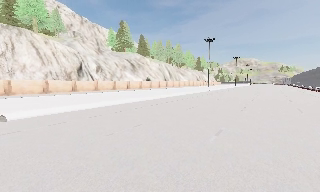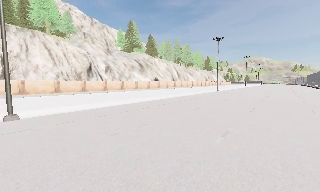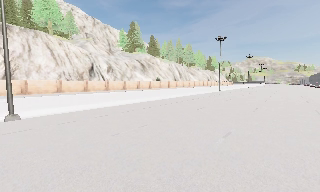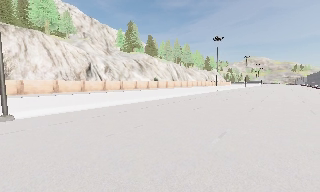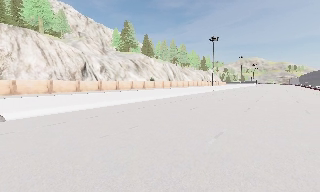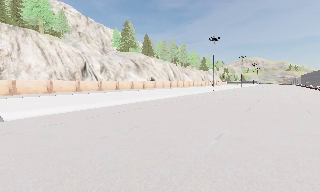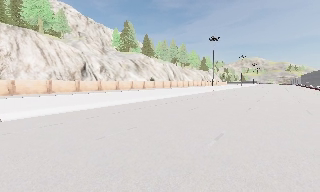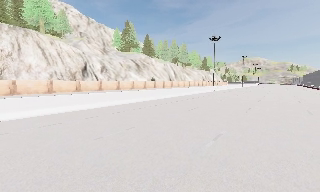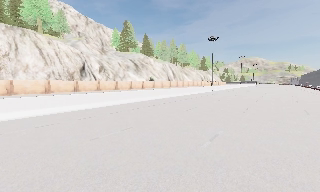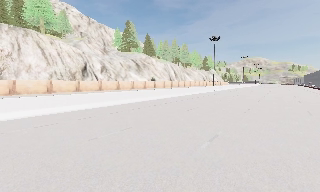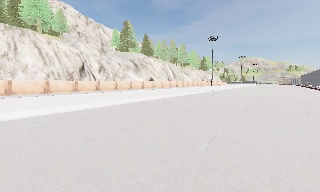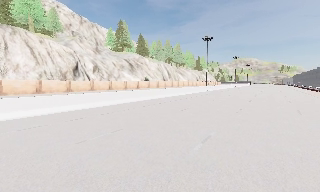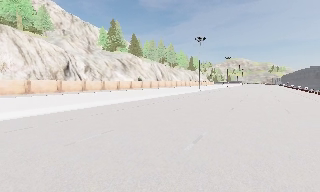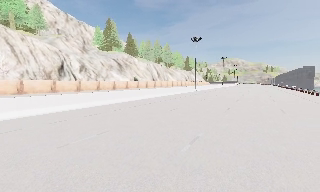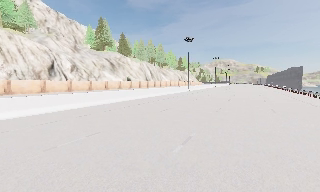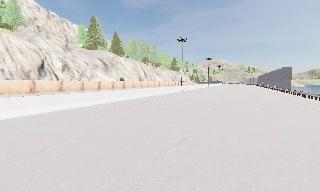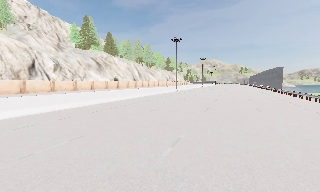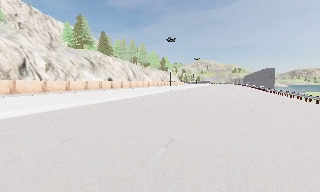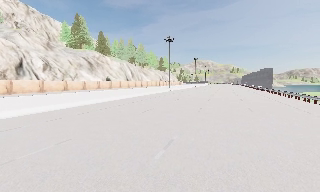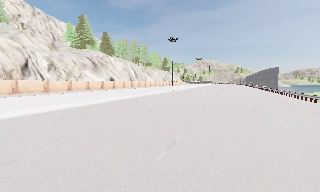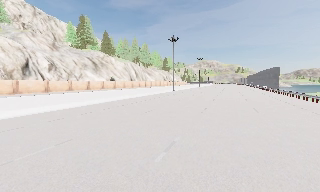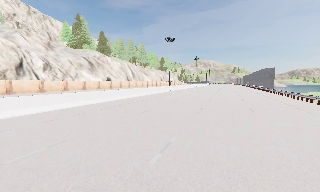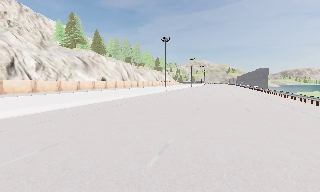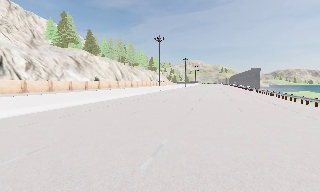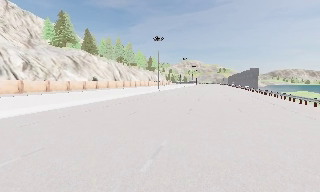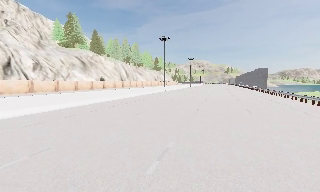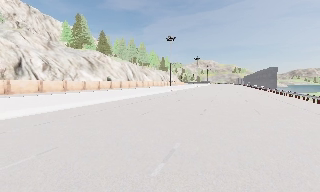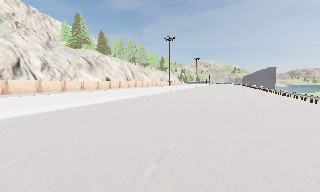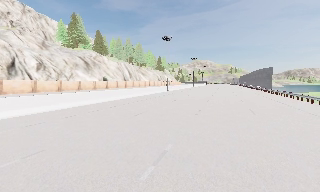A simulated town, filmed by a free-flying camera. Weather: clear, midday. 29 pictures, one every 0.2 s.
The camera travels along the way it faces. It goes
forward.
0.0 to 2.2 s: The camera travels to its right and forward, about 1 m, so close, fixed things drift to the left.
2.2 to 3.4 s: The camera swings to its right by about 10 degrees, and the scene slides to the left. It travels forward, about 0.5 m, so what stands in front looms larger.
3.4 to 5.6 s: The camera travels forward, about 1 m, so what stands in front looms larger.
The film runs forward here.
